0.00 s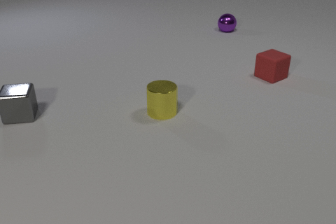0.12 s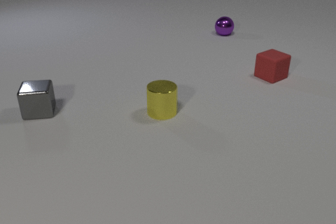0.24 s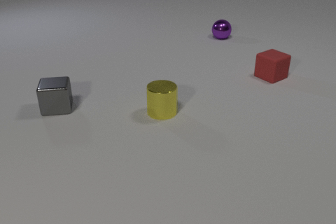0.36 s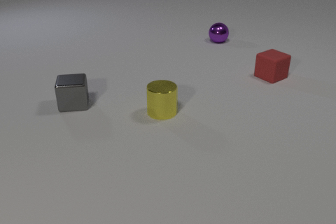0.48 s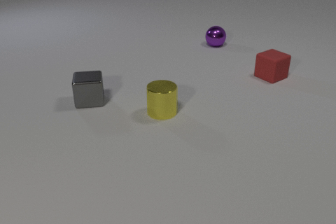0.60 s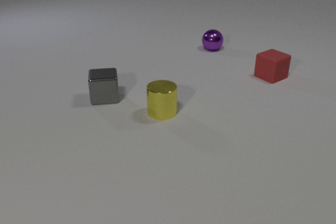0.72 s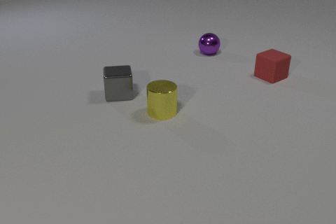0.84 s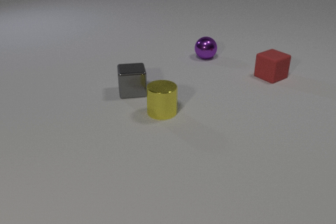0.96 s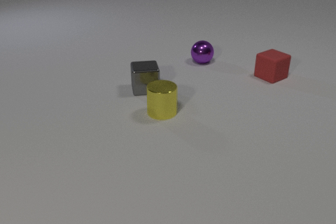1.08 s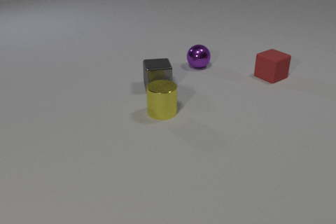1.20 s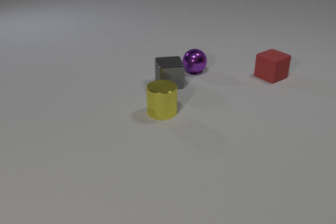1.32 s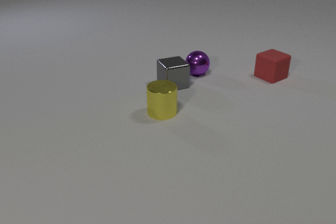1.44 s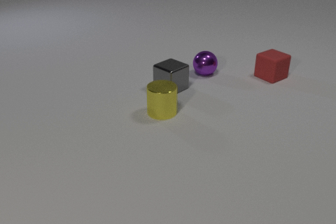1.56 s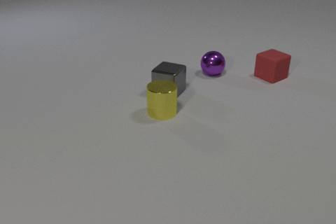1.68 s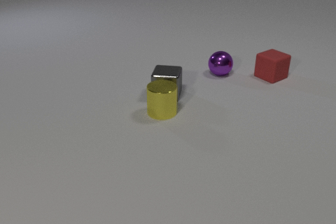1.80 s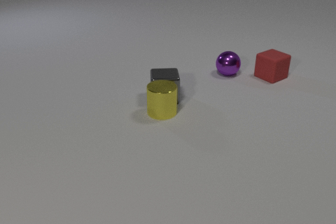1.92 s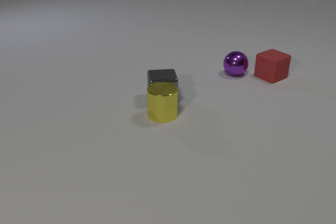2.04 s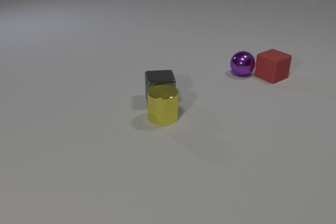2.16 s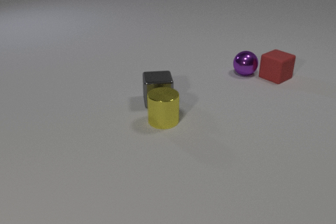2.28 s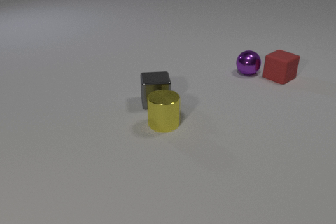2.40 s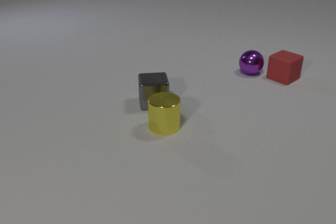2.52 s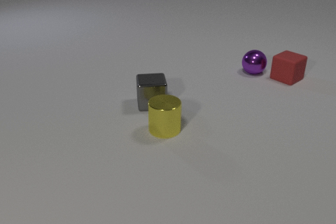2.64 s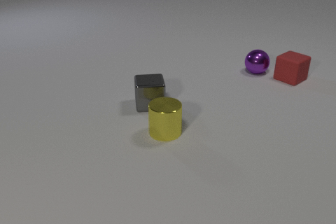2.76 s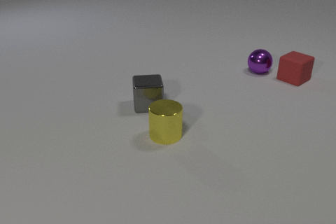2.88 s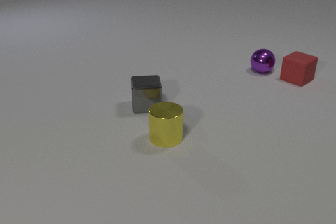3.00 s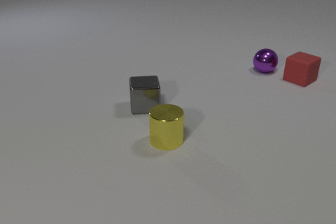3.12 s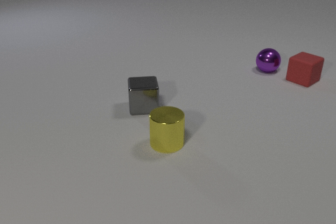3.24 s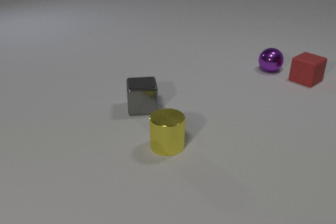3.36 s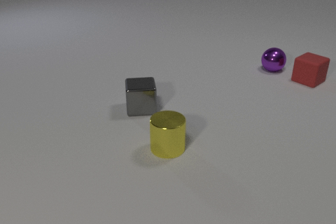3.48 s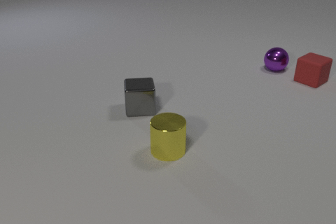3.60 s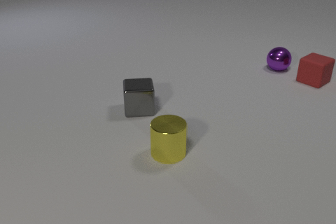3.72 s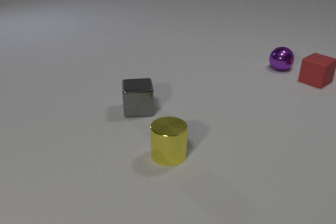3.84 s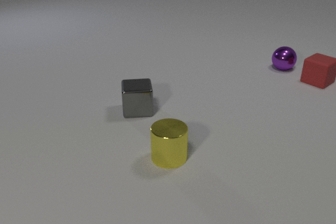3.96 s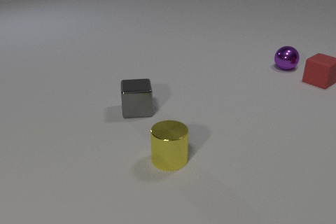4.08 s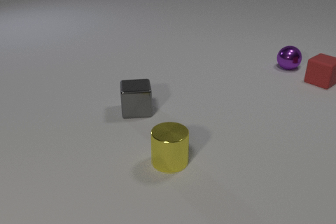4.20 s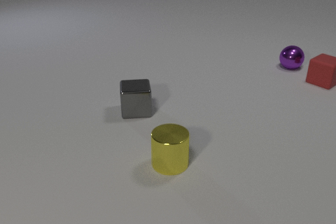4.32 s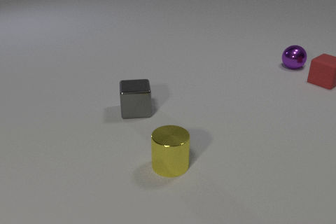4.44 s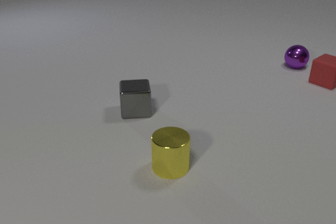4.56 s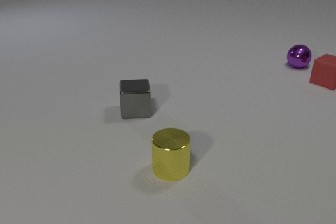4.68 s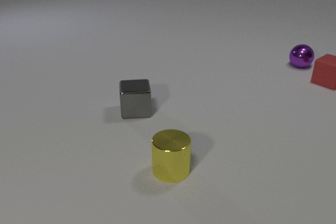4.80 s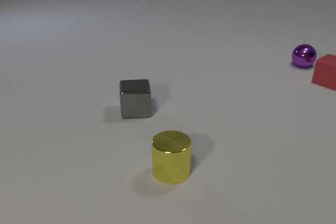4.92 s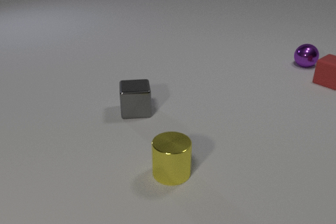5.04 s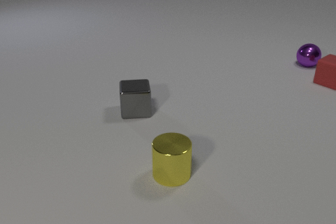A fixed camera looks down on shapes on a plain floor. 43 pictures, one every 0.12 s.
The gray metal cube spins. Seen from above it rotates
counterclockwise.
The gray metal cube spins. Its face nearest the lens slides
to the right.
0.00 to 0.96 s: The purple metal sphere rolls toward the camera. The gray metal cube slides to the right.
0.96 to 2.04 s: The purple metal sphere rolls to the right and toward the camera. The gray metal cube slides toward the camera and to the right, spins so that its near face slides to the right, counterclockwise seen from above. The yellow metal cylinder slides toward the camera. The purple metal sphere and the gray metal cube collide. The gray metal cube and the yellow metal cylinder collide. The purple metal sphere and the red rubber cube collide.
2.04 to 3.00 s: The purple metal sphere rolls to the right and away from the camera. The gray metal cube slides to the left and toward the camera. The yellow metal cylinder slides toward the camera. The red rubber cube slides to the right.
3.00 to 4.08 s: The purple metal sphere rolls to the right and away from the camera. The gray metal cube slides to the left and toward the camera. The yellow metal cylinder slides toward the camera. The red rubber cube slides to the right.
4.08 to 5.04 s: The purple metal sphere rolls to the right and away from the camera. The yellow metal cylinder slides toward the camera. The red rubber cube slides to the right.
What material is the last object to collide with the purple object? rubber.
How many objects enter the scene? 0.
Are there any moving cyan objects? no.
